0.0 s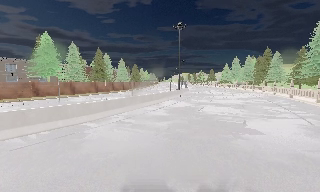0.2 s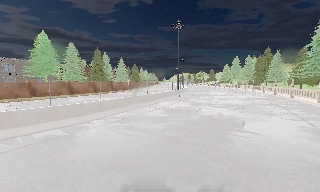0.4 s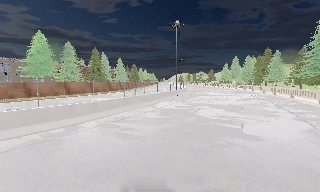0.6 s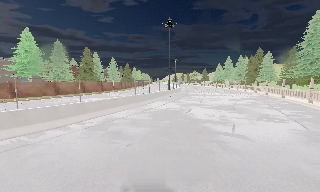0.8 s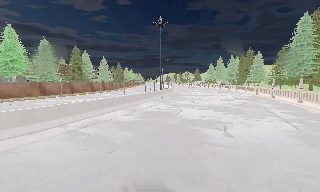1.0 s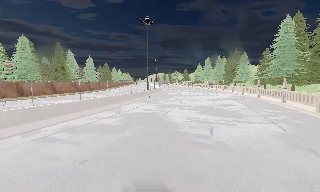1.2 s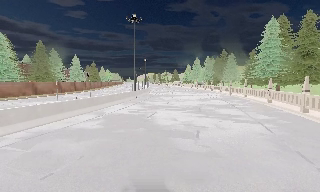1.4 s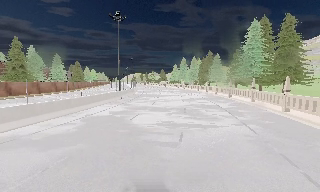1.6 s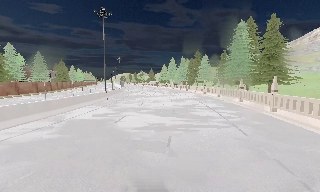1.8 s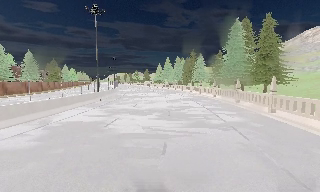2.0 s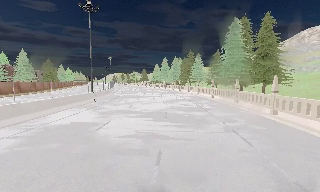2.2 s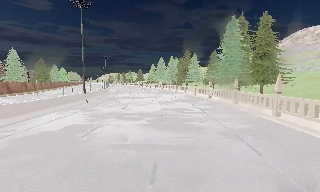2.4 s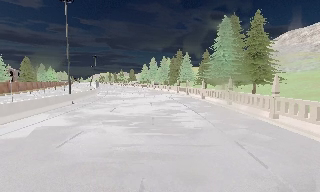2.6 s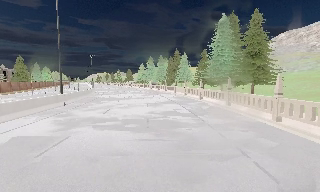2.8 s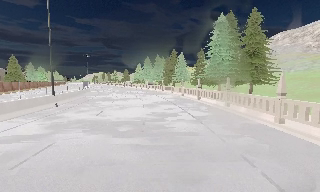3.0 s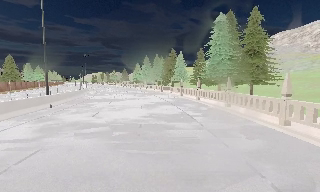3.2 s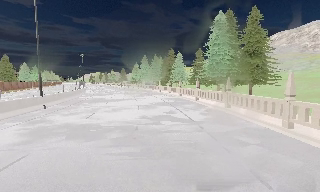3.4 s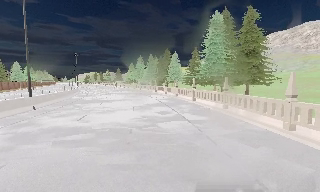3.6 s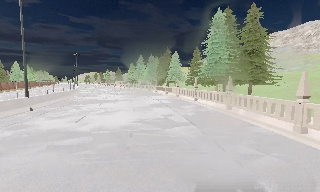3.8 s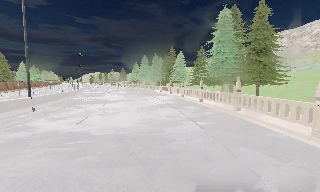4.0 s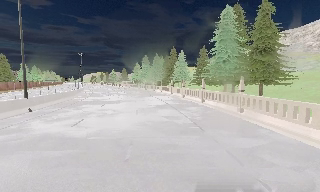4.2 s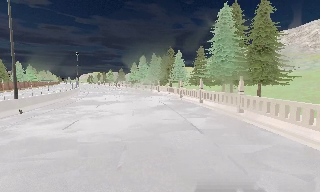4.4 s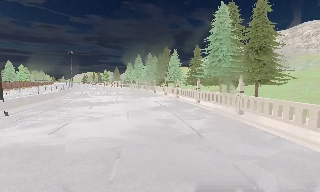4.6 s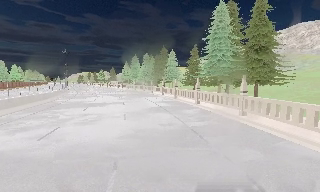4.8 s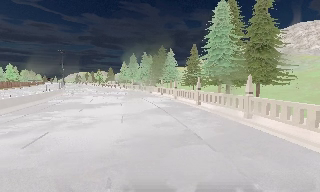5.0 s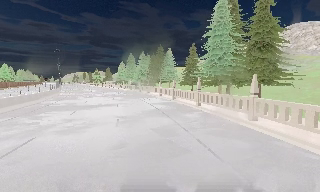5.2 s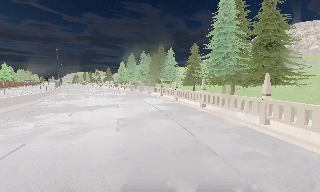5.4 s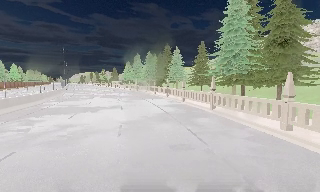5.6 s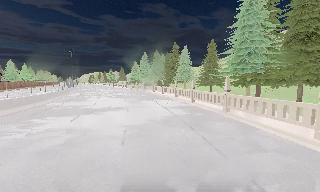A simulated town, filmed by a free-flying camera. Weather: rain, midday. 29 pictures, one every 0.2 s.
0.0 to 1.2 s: The scene slides to the left, as the camera pans about 10 degrees to its right. It travels forward and to its right, about 3.5 m, so what stands in front looms larger.
1.2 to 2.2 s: The camera pans to its right, which is clockwise from overhead, by about 10 degrees. It travels forward, about 3.5 m, so what stands in front looms larger.
2.2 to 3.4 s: The camera travels forward, about 4 m, so what stands in front looms larger. It loses speed.
3.4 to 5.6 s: The camera travels forward, about 7 m, so what stands in front looms larger. It gains speed.
The film runs forward here.
